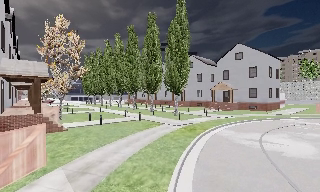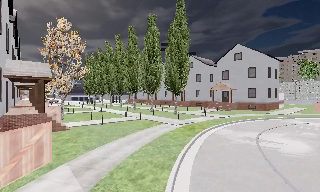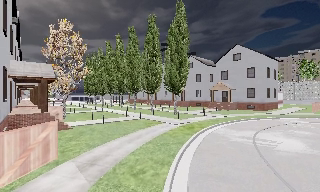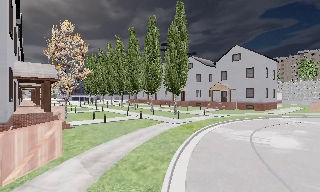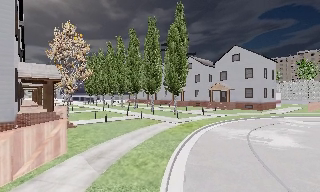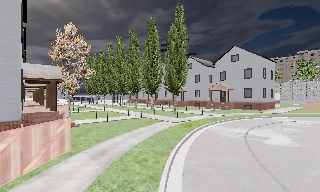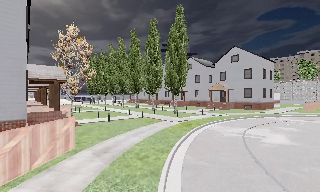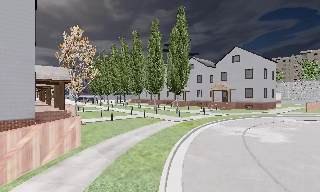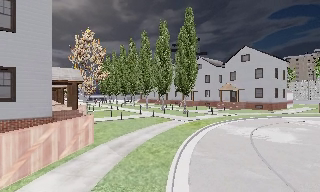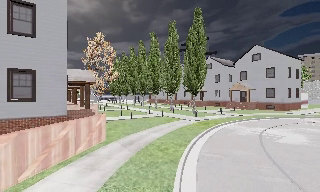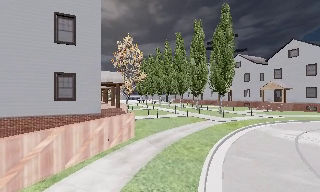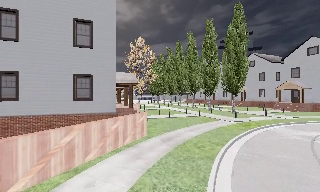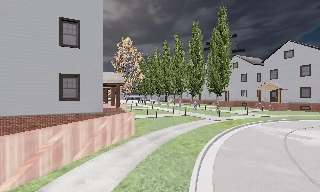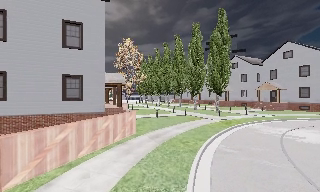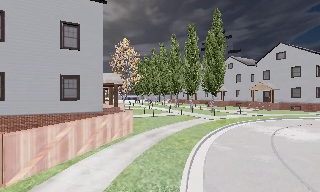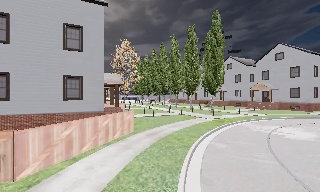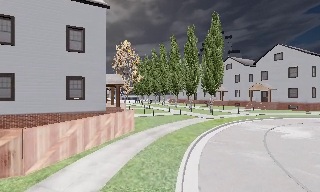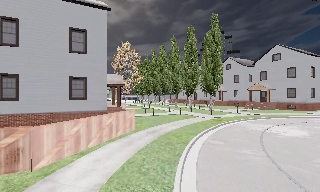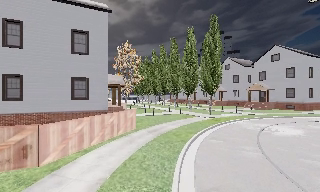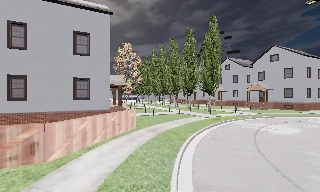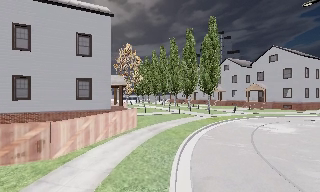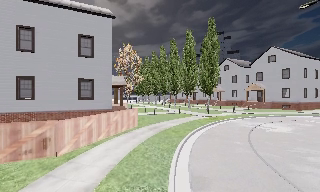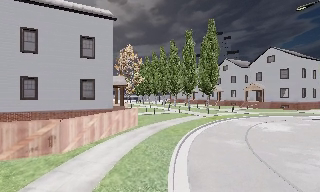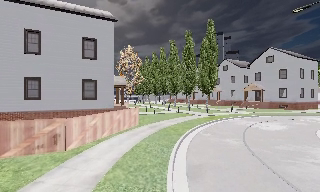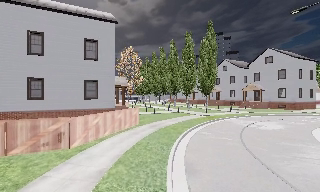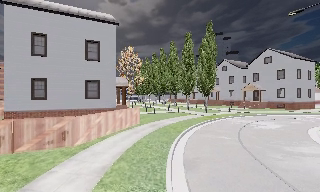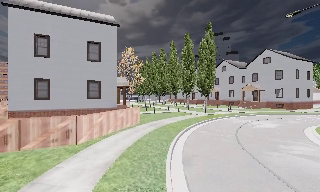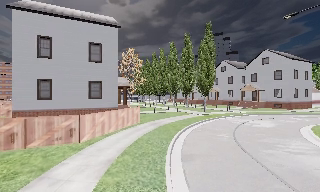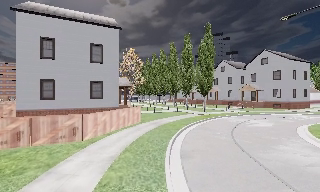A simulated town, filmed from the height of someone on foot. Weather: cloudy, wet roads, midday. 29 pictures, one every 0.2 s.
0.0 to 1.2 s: The camera travels backward, about 2 m, so what stands in front gets smaller.
1.2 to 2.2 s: The camera pans to its left, which is counterclockwise from overhead, by about 20 degrees. It travels backward, about 1.5 m, so what stands in front gets smaller.
2.2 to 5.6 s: The camera travels backward, about 6 m, so what stands in front gets smaller.
The film runs backward here.
